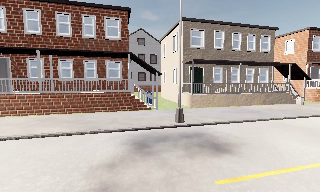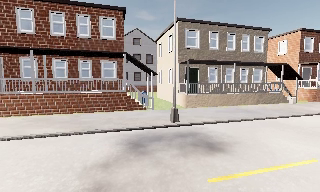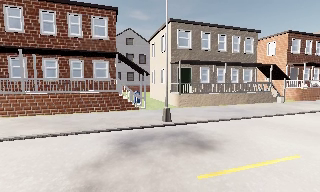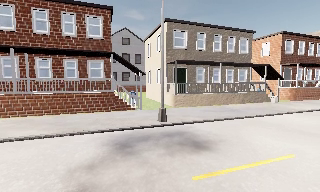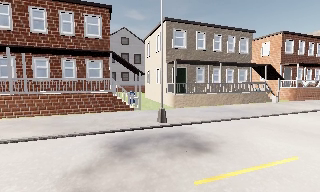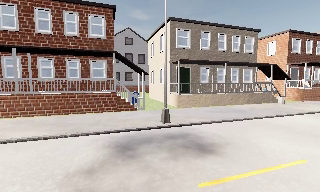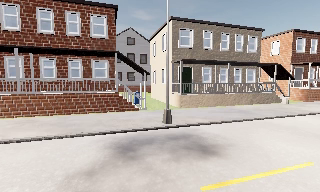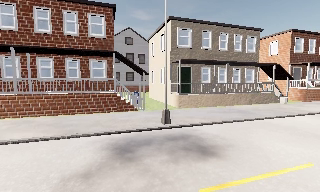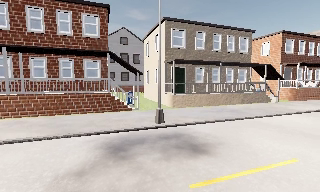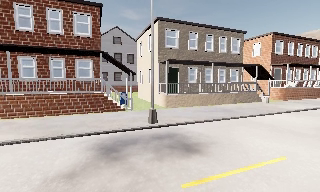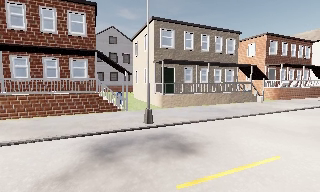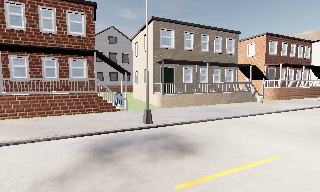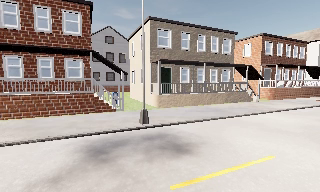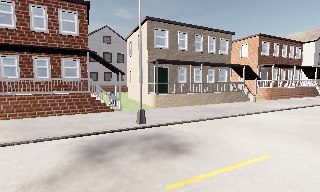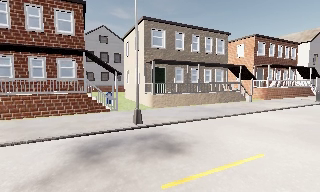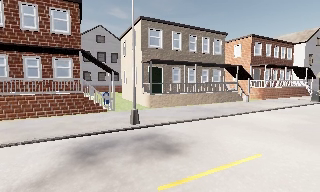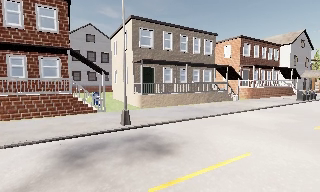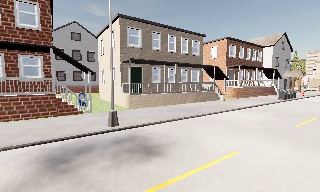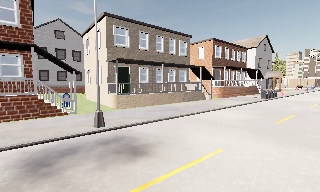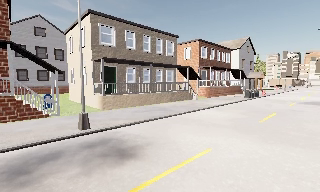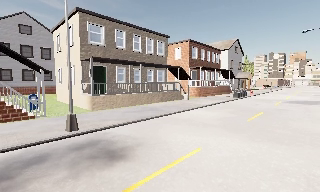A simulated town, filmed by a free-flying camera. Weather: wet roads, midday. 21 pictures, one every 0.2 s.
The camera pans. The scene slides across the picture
to the left.
The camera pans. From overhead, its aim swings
clockwise.
0.0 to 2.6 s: The camera swings to its right by about 10 degrees, and the scene slides to the left.
2.6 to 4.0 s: The camera pans to its right, which is clockwise from overhead, by about 20 degrees.
The film runs forward here.
